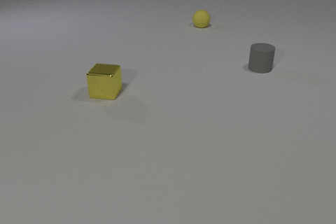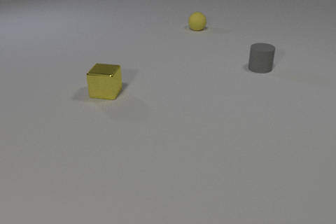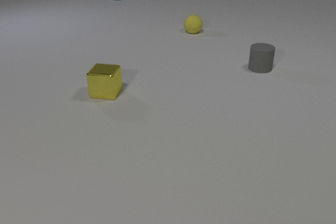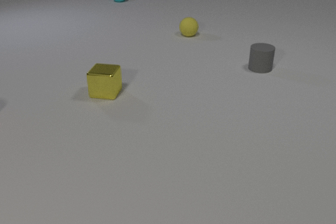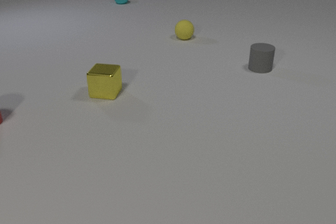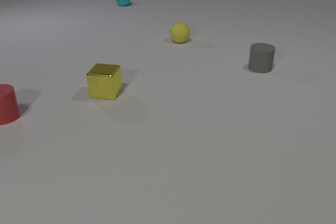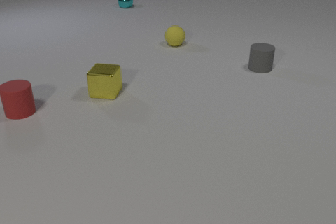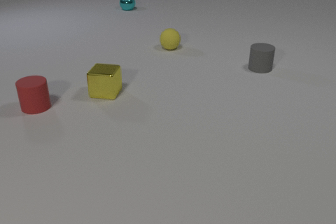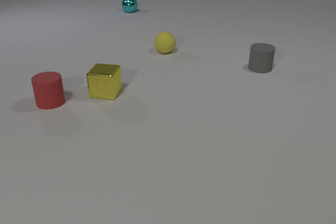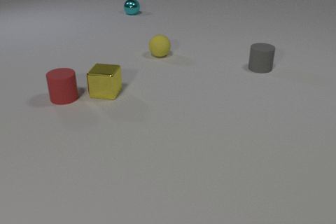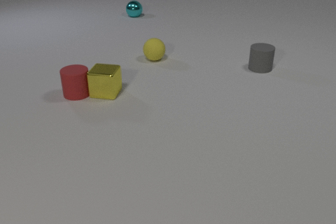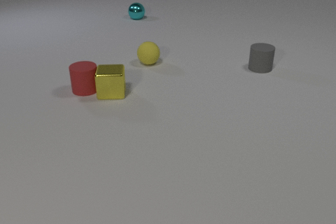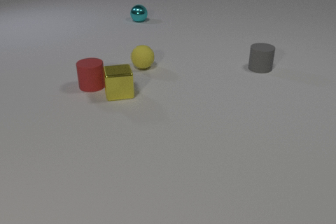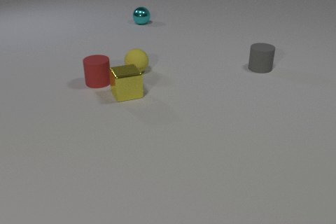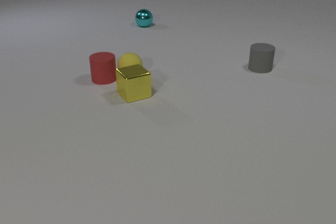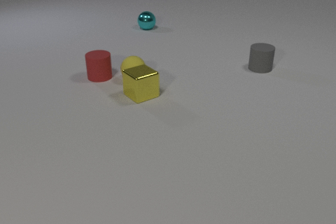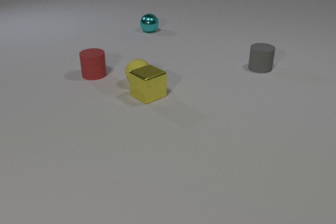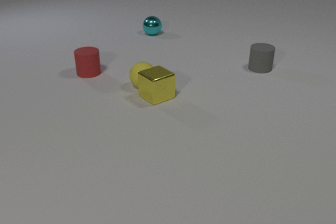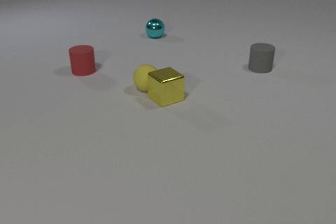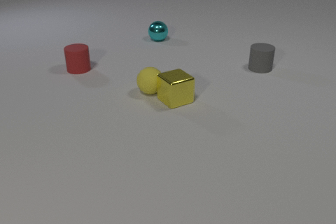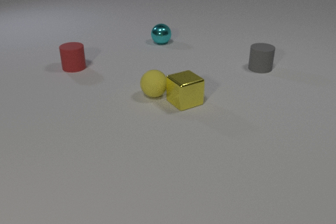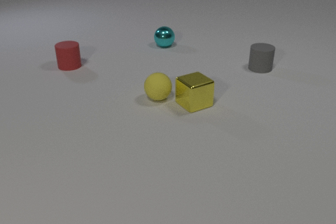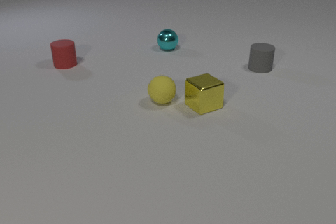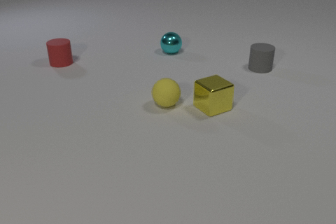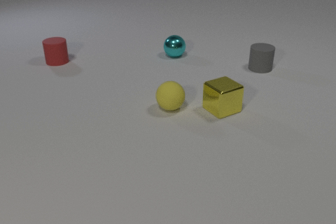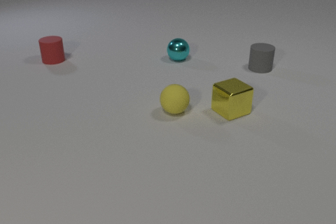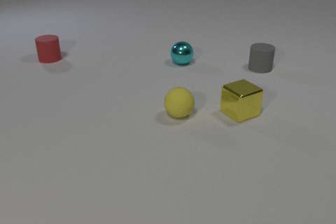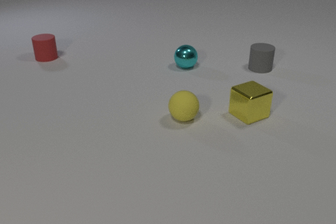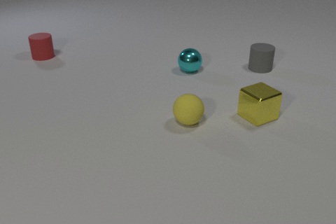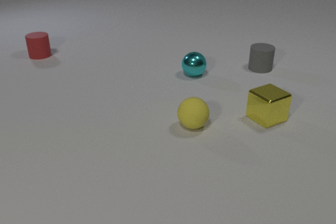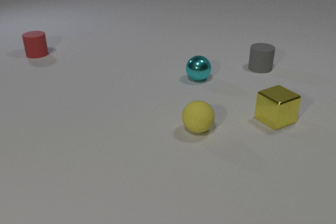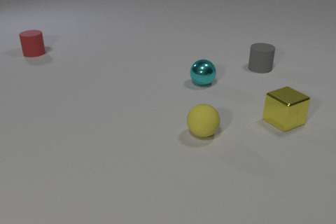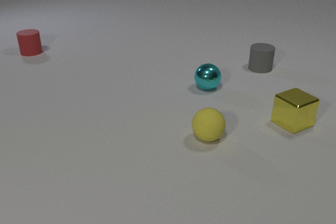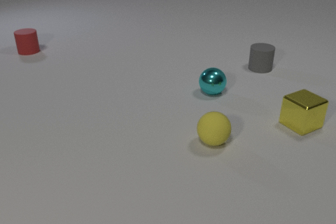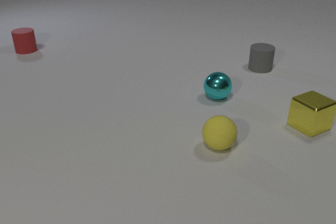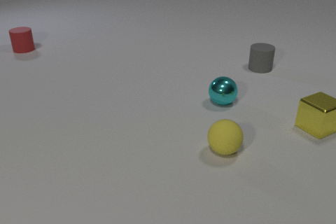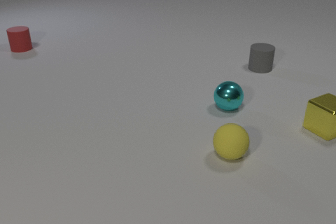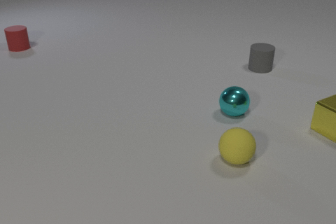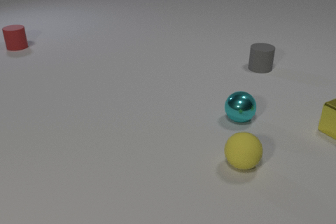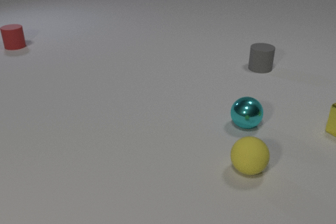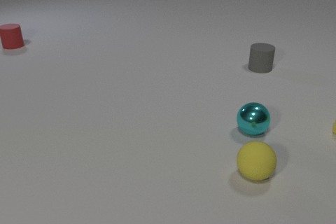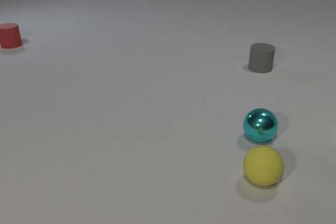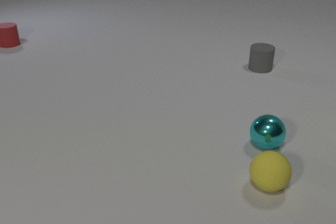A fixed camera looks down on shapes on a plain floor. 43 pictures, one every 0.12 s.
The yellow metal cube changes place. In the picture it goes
to the right.
The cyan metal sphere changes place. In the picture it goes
toward the camera.
0.00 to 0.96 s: The red rubber cylinder comes in at the left edge, slides to the right. The yellow rubber sphere rolls toward the camera and to the left. The cyan metal sphere comes in at the top edge, rolls toward the camera.
0.96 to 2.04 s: The red rubber cylinder slides away from the camera and to the right. The yellow rubber sphere rolls toward the camera. The cyan metal sphere rolls toward the camera. The yellow metal cube slides to the right, spins counterclockwise seen from above by about 45 degrees, its near face sliding to the right. The red rubber cylinder and the yellow metal cube collide. The red rubber cylinder and the yellow rubber sphere collide. The yellow rubber sphere and the yellow metal cube collide.
2.04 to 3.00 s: The red rubber cylinder slides away from the camera and to the left. The yellow rubber sphere rolls toward the camera and to the right. The cyan metal sphere rolls toward the camera. The yellow metal cube slides to the right.
3.00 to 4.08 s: The red rubber cylinder slides away from the camera and to the left. The yellow rubber sphere rolls toward the camera and to the right. The cyan metal sphere rolls toward the camera and to the right. The yellow metal cube slides to the right.
4.08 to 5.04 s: The red rubber cylinder slides away from the camera and to the left. The yellow rubber sphere rolls toward the camera and to the right. The cyan metal sphere rolls toward the camera and to the right. The yellow metal cube slides to the right, leaves at the right edge.
How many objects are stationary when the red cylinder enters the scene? 2.
Are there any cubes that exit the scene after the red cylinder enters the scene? yes.
How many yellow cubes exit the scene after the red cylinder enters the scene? 1.
